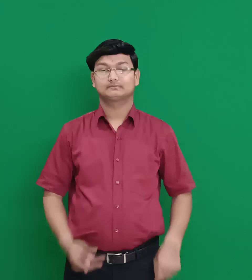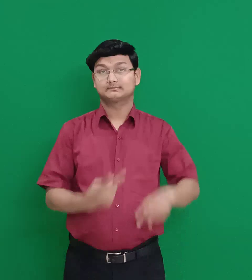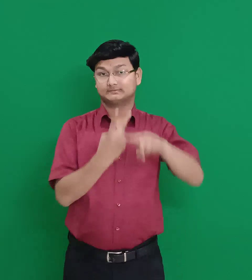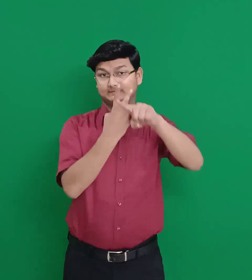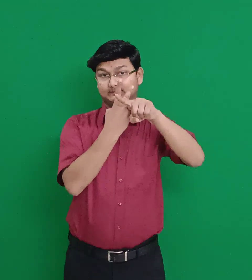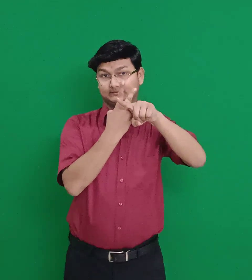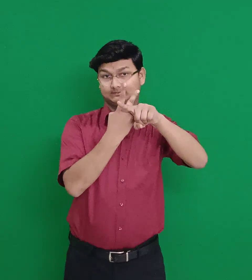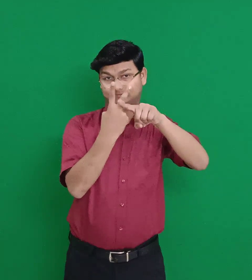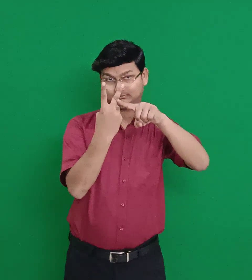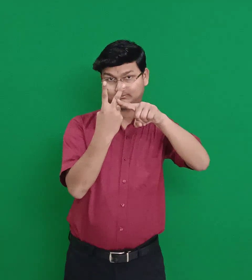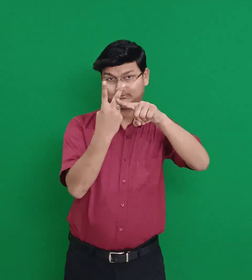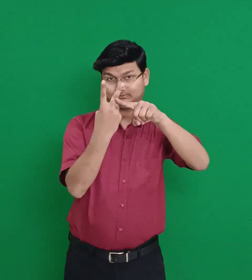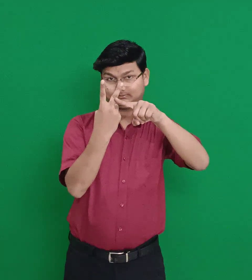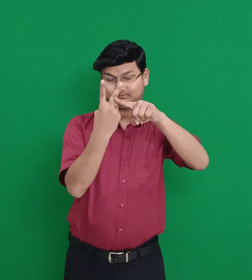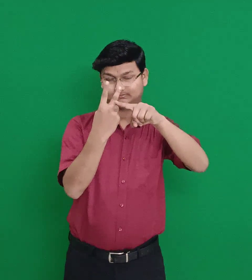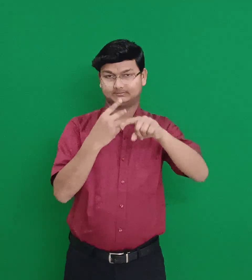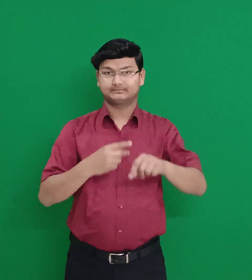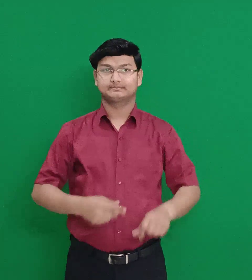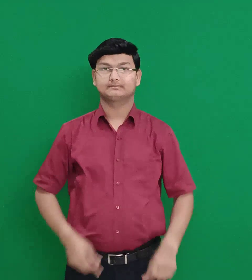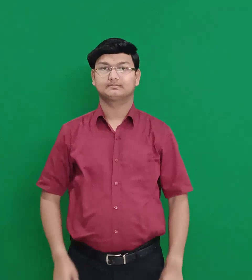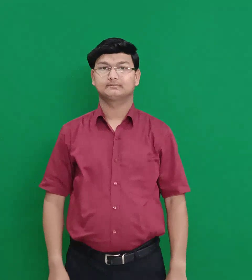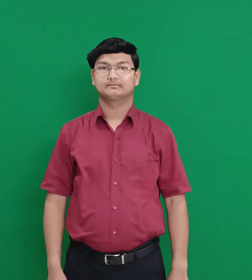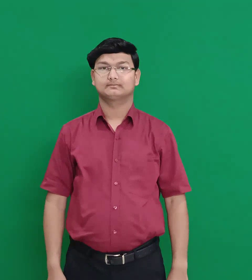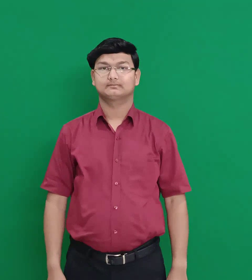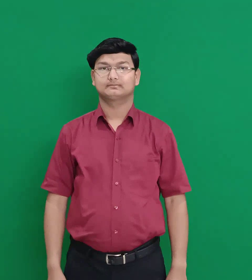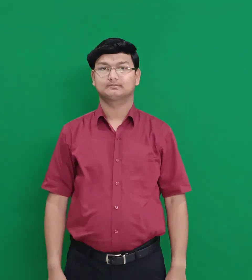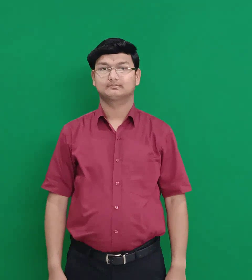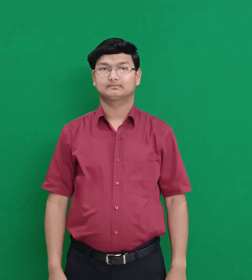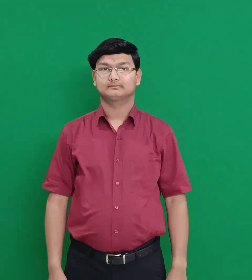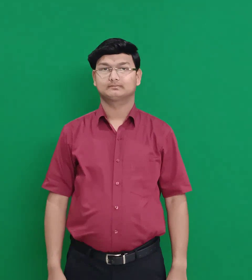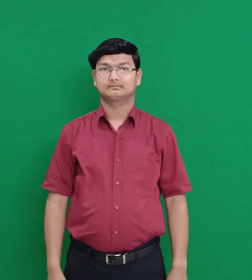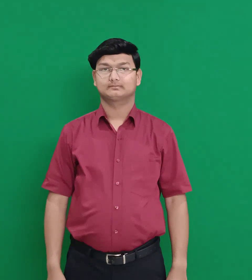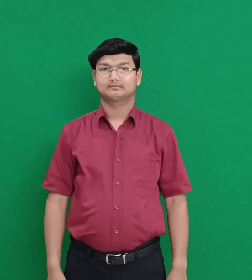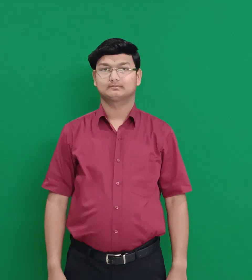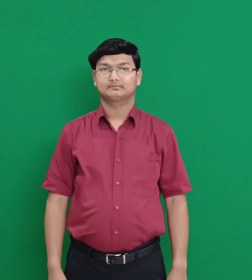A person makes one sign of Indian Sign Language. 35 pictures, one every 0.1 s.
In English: pyrrhus
